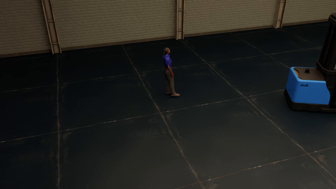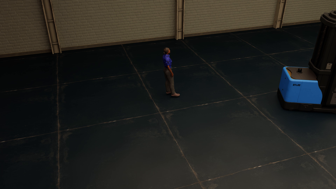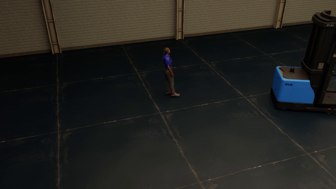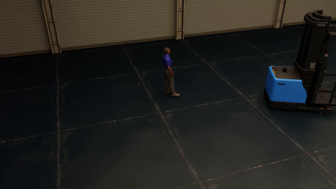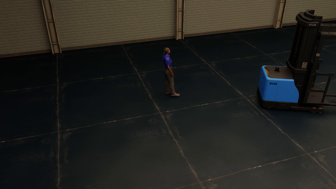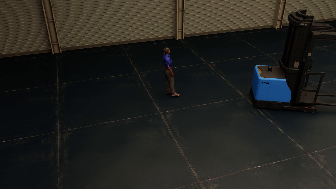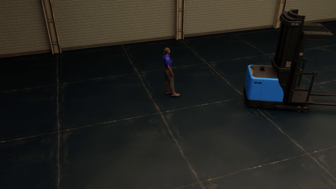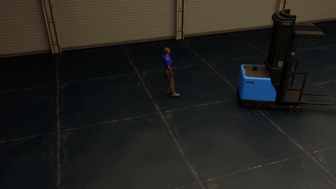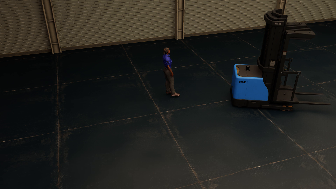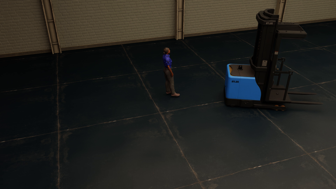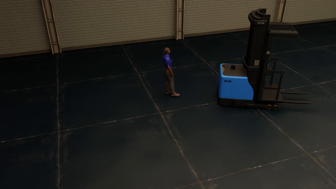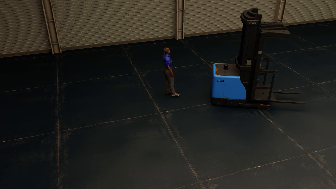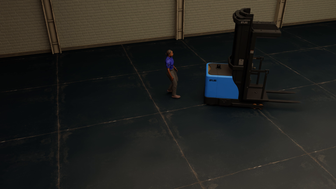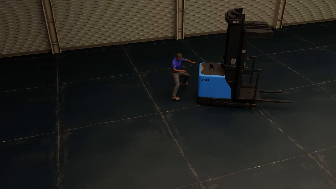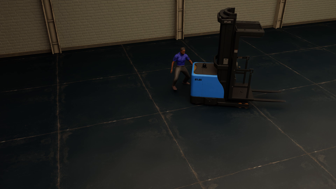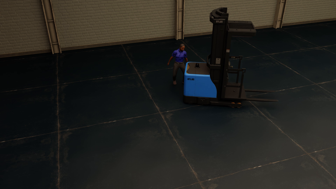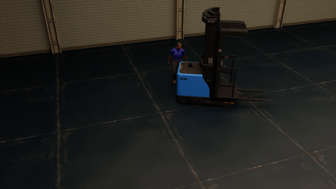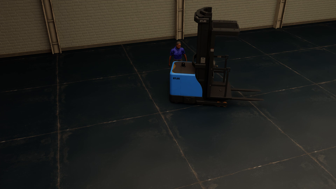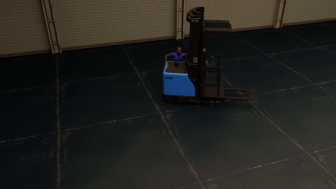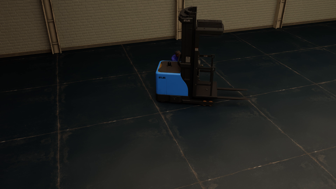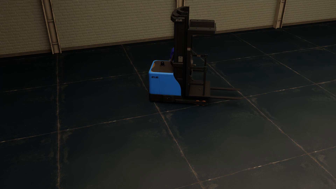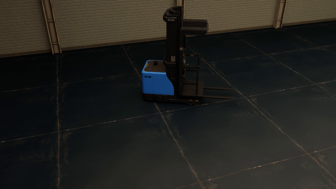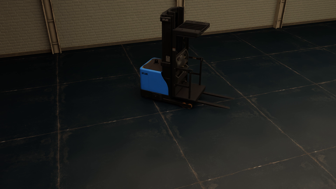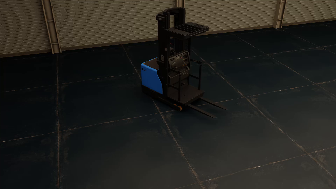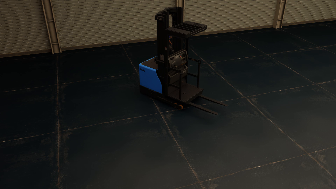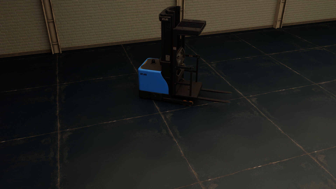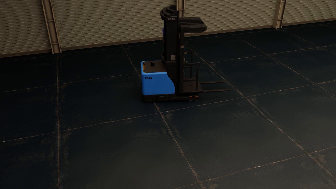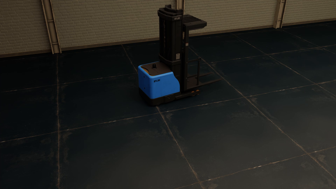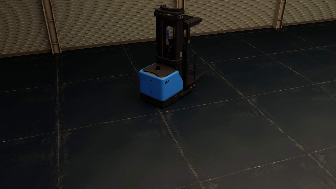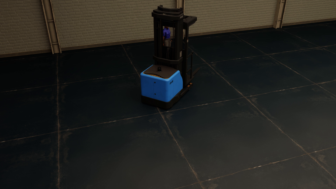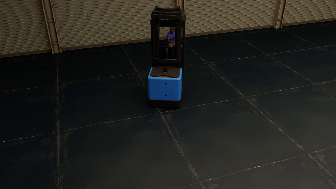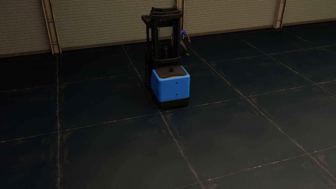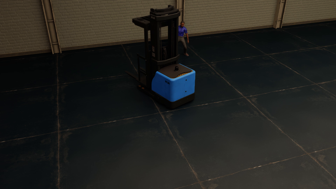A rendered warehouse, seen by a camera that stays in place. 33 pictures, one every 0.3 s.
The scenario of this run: Near miss between a forklift and a person.
